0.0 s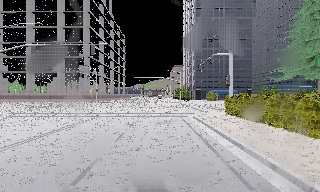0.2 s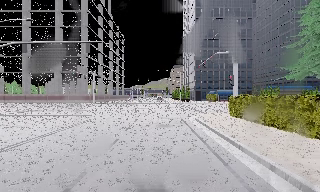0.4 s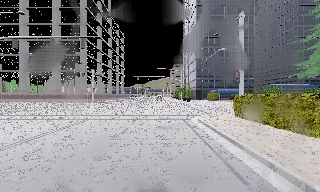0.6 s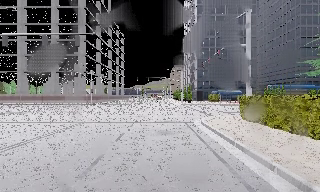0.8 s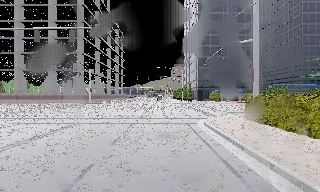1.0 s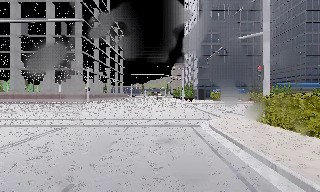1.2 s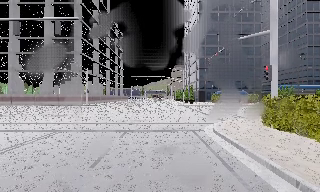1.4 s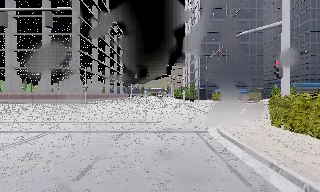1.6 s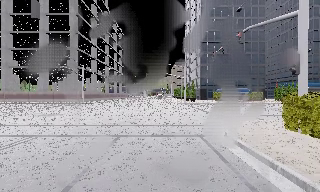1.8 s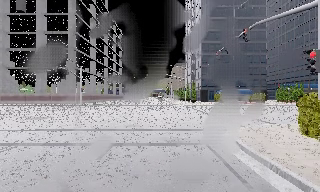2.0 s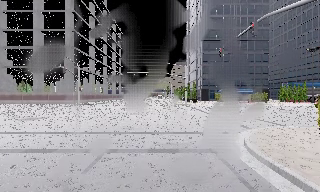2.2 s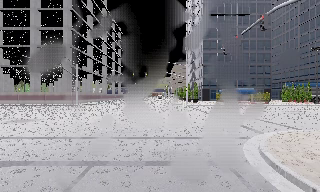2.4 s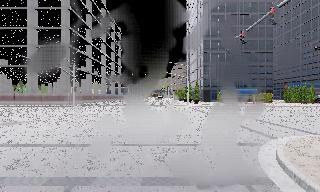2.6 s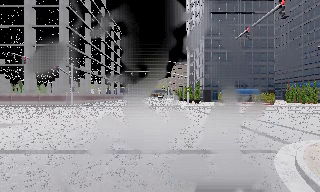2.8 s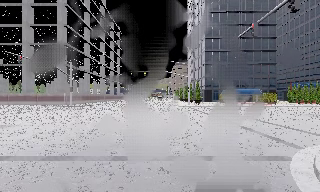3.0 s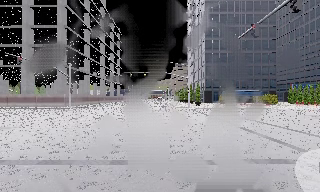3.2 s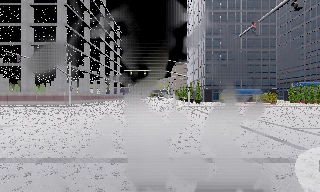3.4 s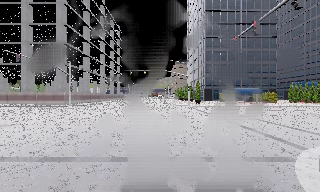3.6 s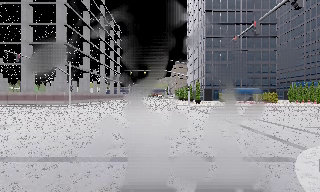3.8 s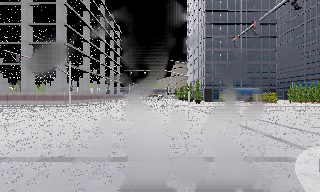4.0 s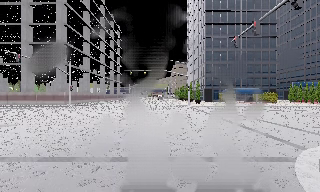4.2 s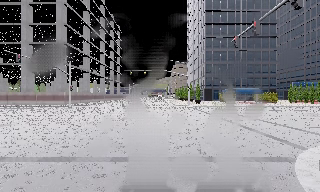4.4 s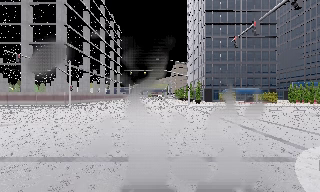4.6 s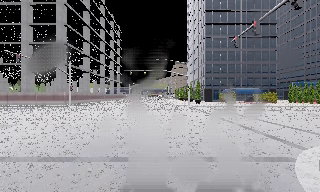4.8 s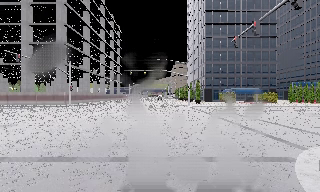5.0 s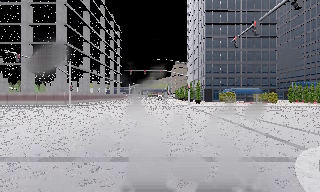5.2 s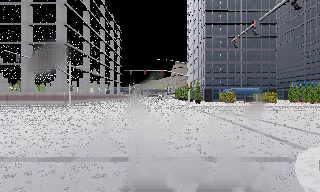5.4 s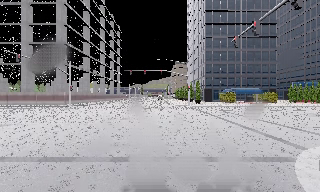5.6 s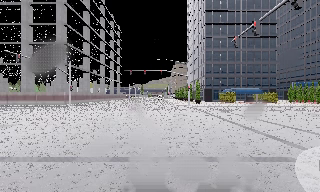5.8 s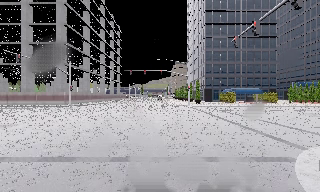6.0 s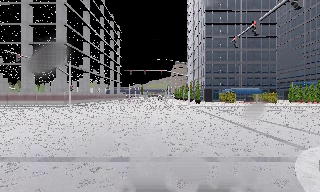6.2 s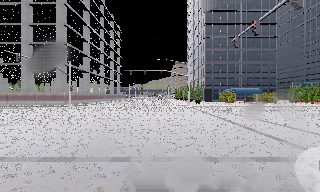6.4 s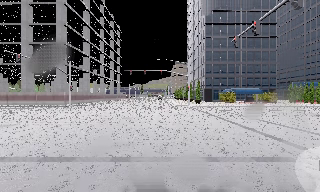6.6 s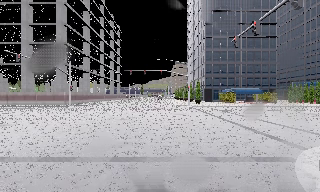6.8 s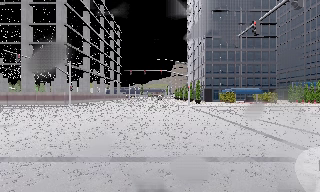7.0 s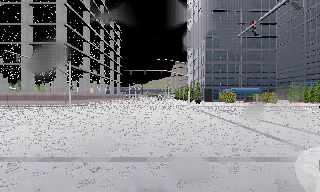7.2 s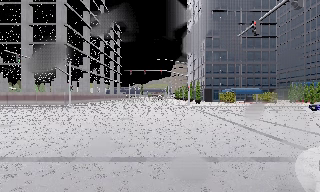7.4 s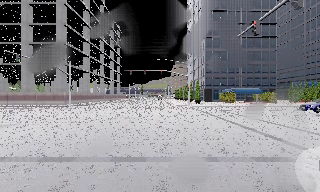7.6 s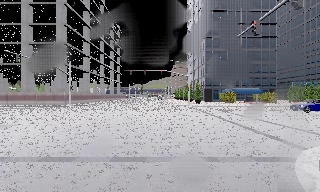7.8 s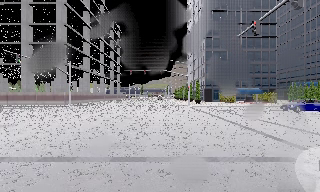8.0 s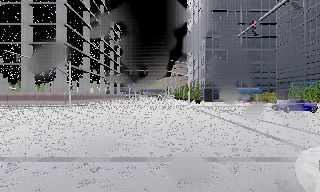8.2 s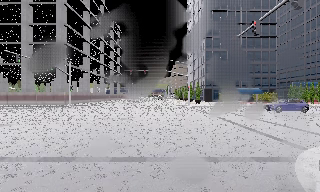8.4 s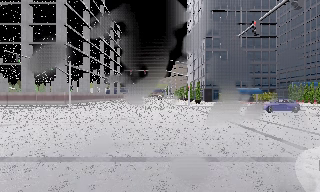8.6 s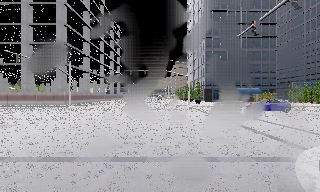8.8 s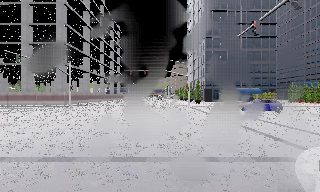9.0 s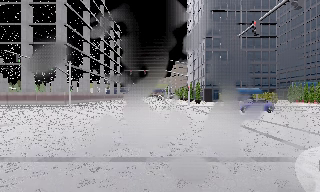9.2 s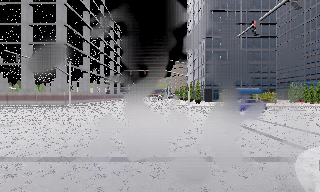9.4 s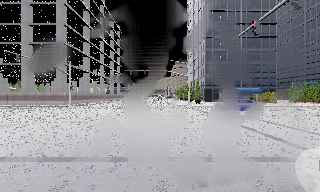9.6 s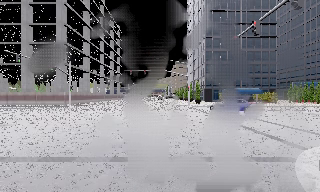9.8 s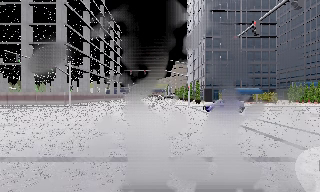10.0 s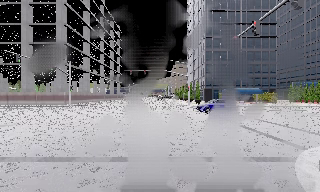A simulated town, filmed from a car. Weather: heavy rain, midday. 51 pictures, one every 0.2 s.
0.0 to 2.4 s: The camera travels forward, about 10 m, so what stands in front looms larger.
2.4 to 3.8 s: The camera travels forward, about 1.5 m, so what stands in front looms larger. It loses speed.
3.8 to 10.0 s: The camera keeps its place and its aim.
The film runs forward here.
